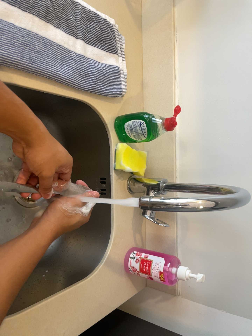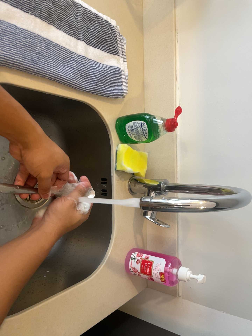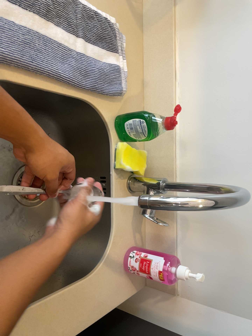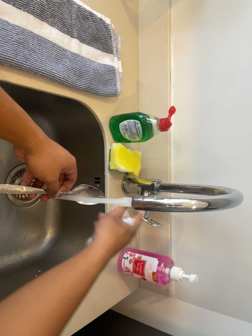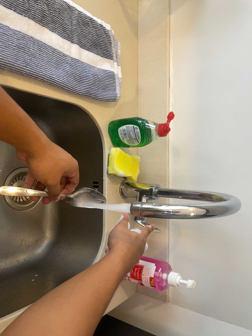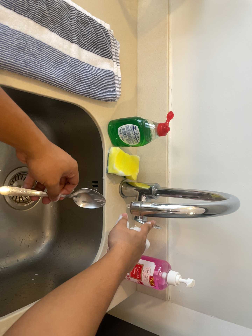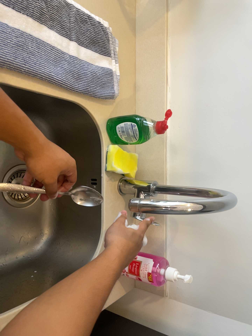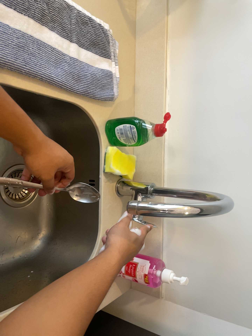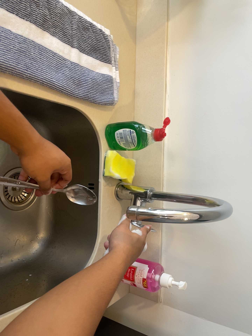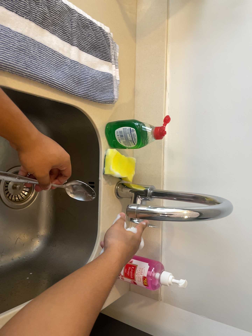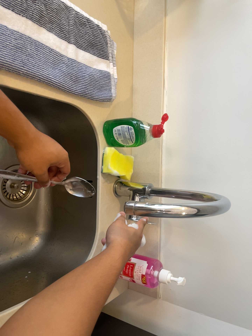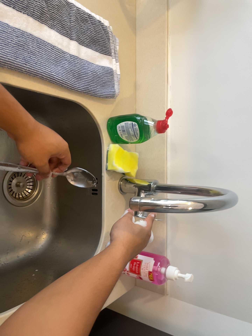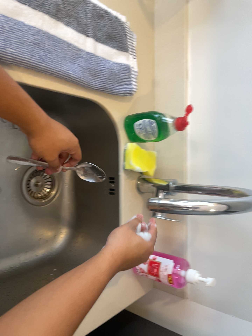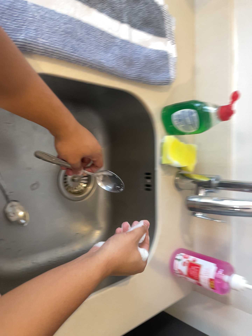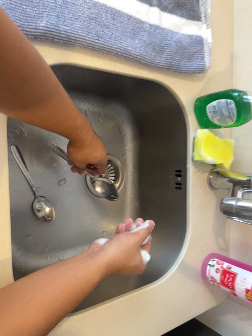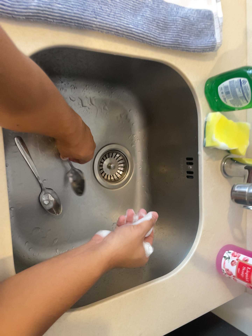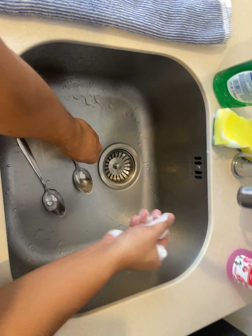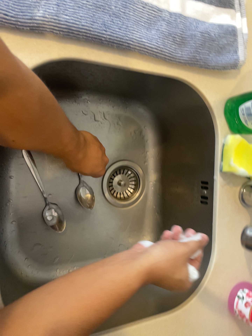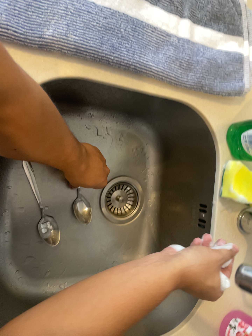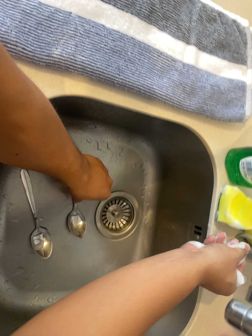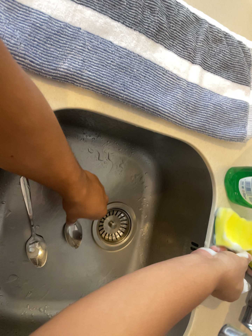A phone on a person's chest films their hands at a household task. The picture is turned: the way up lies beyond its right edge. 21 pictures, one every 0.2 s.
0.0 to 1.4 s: The camera shifts only a little, or ends up much as it began.
1.4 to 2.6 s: The camera swings to its left by about 15 degrees, and the scene slides to the right. It travels forward, about 5 cm, so what stands in front looms larger.
2.6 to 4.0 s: The scene slides to the right, as the camera pans about 15 degrees to its left. It travels forward, to its right and toward the top of its view, about 12 cm, so what stands in front looms larger. It rolls about its line of sight by about 15 degrees, and the scene rotates clockwise.
The film runs backward here.
